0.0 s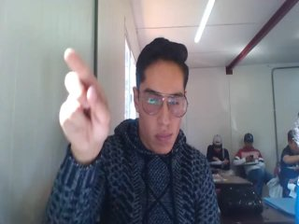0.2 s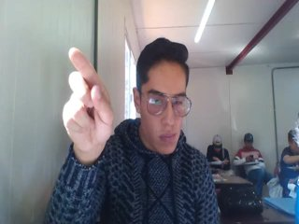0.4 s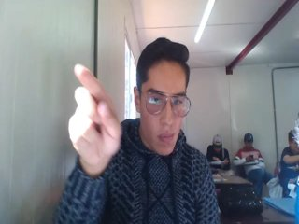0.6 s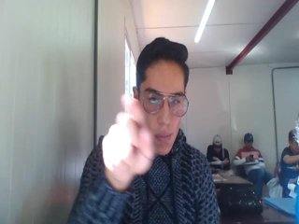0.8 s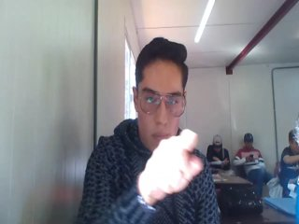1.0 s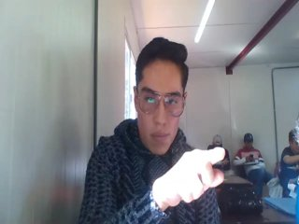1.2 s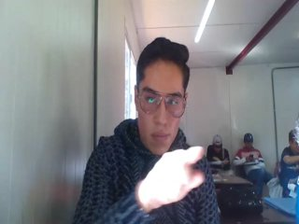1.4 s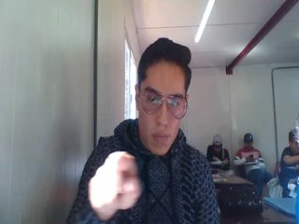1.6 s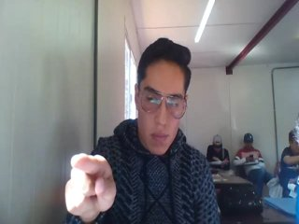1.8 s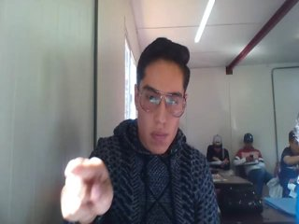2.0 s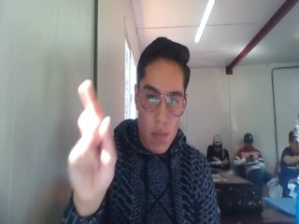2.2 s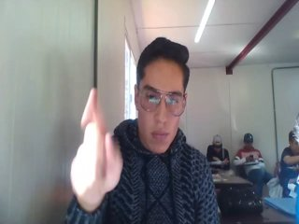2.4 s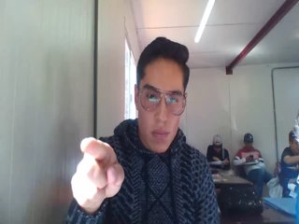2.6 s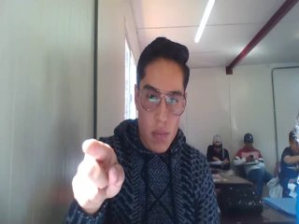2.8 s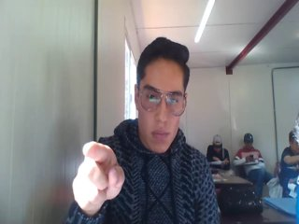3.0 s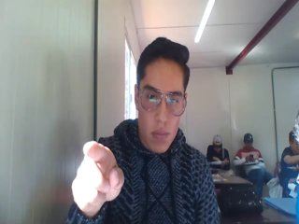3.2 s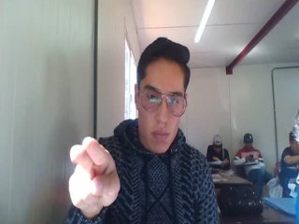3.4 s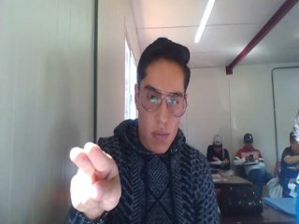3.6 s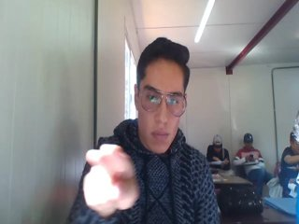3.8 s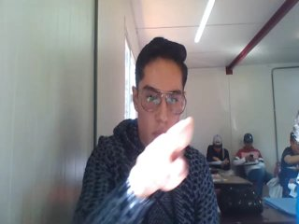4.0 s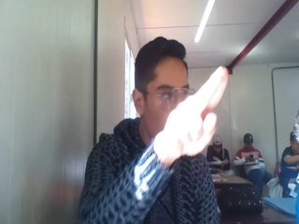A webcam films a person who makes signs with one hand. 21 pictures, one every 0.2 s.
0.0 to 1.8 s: Pointing with one finger.
1.9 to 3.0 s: Click with one finger.
3.1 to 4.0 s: Pointing with two fingers.
